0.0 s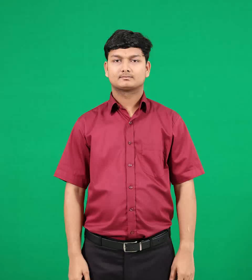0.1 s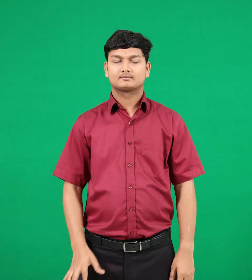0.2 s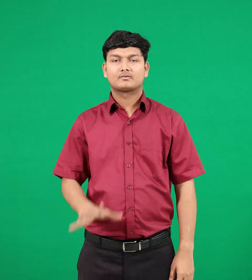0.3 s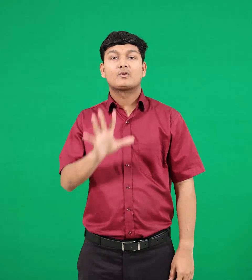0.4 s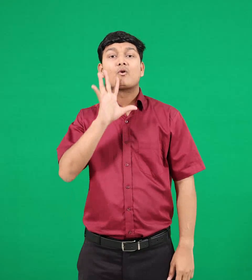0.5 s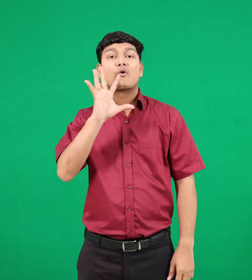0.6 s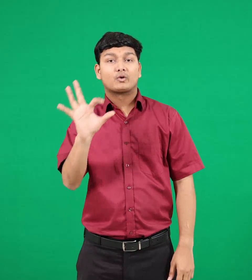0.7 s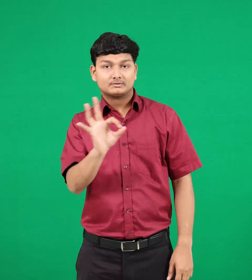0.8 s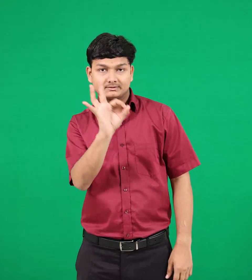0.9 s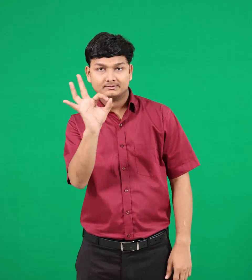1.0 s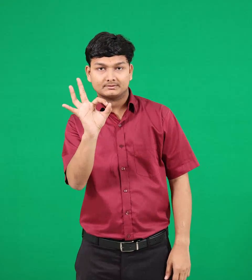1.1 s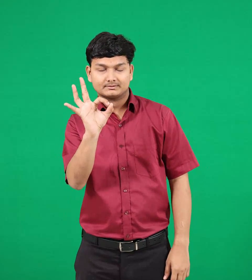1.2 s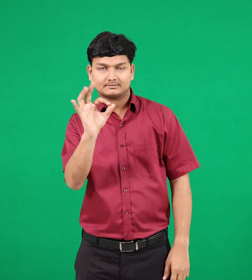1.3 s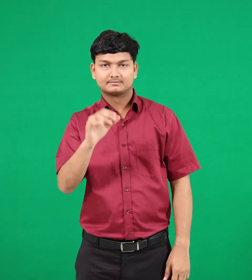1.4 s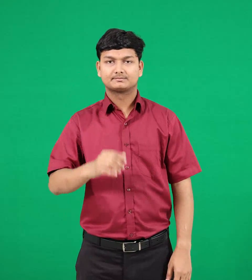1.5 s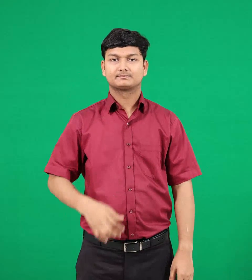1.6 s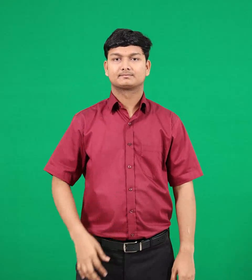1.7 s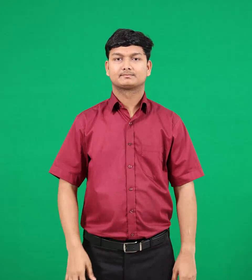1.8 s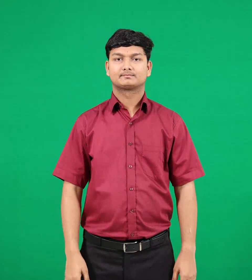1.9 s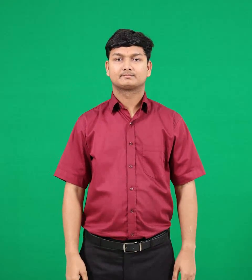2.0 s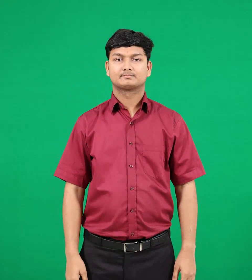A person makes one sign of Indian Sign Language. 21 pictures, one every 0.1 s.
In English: original
